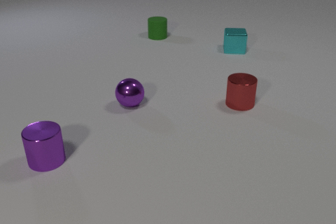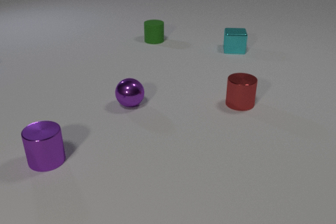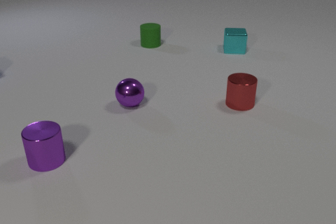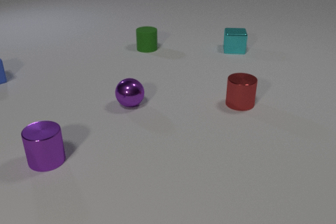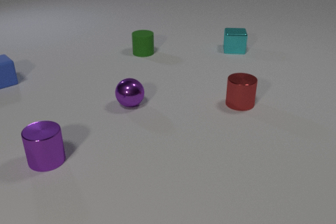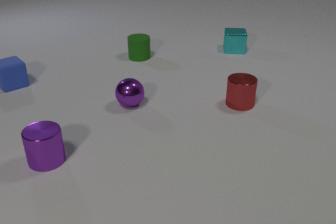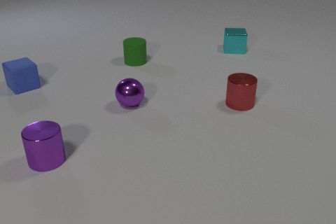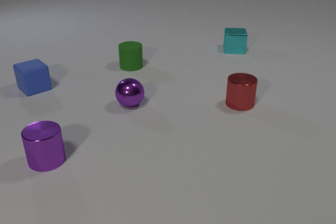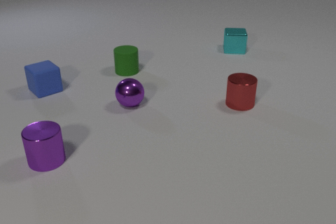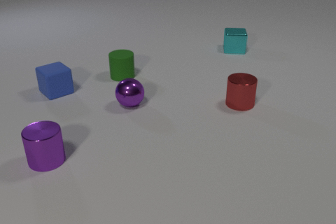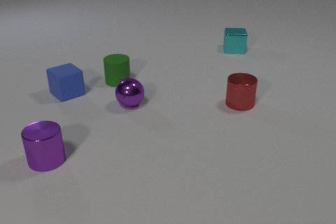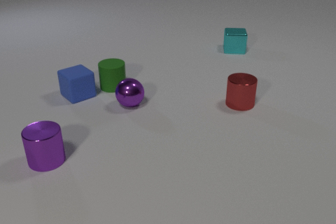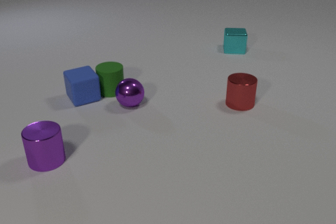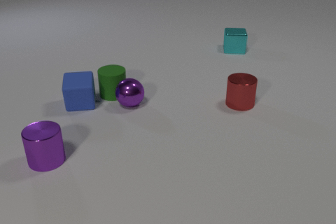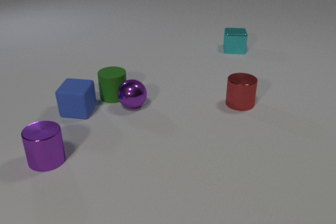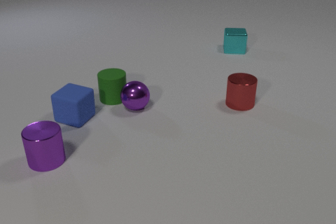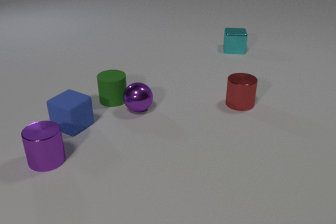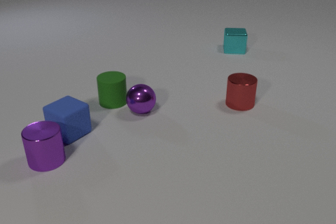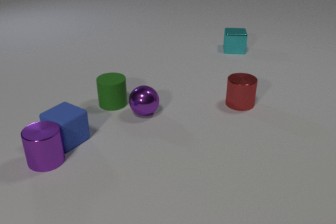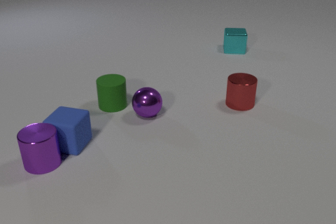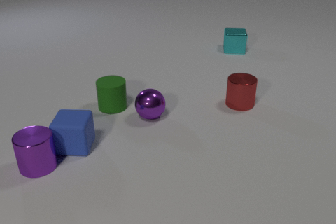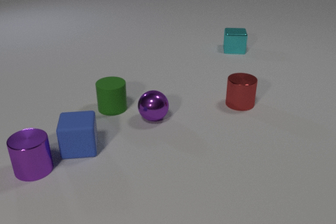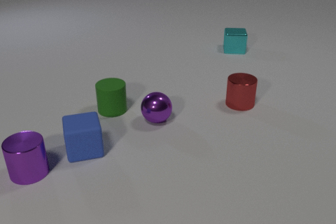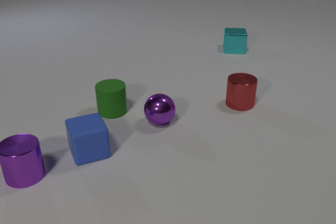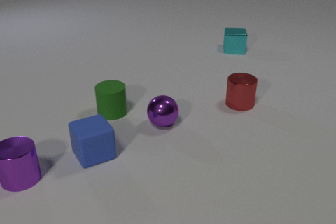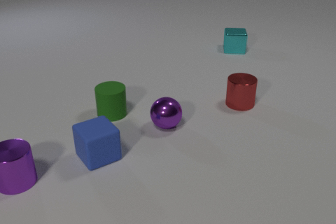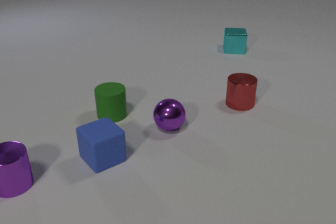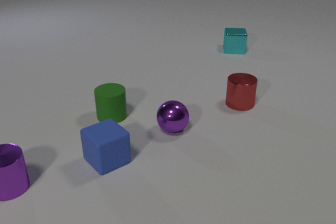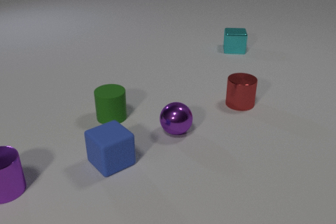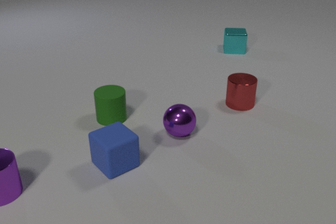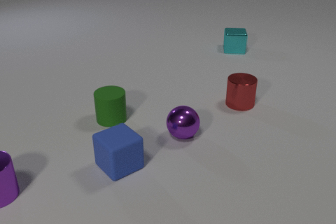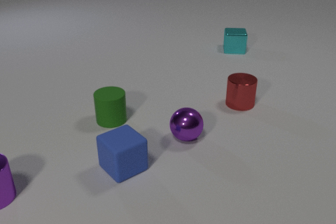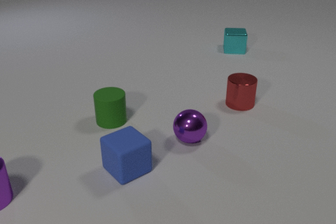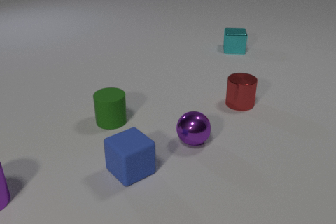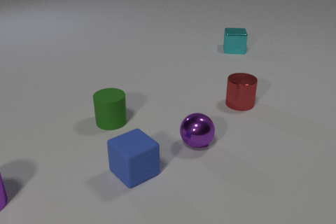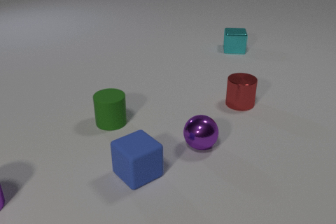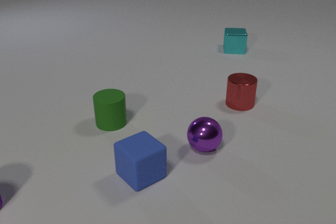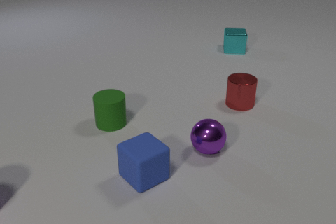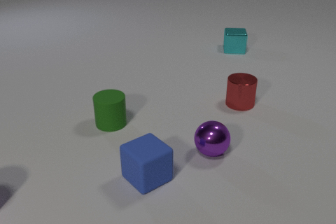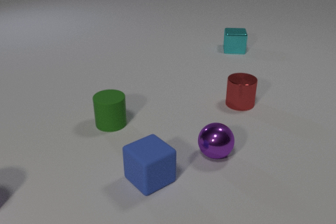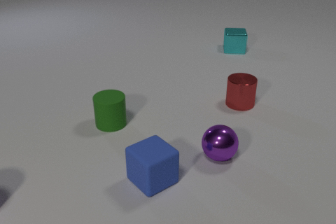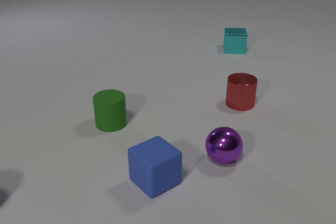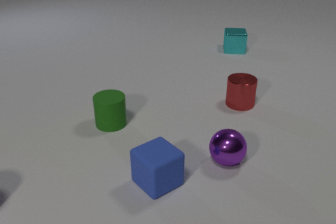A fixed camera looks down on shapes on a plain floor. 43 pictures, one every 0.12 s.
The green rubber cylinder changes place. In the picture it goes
toward the camera.
The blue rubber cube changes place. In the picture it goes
toward the camera.
0.00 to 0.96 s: The green rubber cylinder slides toward the camera. The blue rubber cube comes in at the left edge, slides to the right and toward the camera.
0.96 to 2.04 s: The green rubber cylinder slides toward the camera. The blue rubber cube slides toward the camera, spins clockwise seen from above by about 75 degrees, its near face sliding to the left. The purple metal sphere rolls toward the camera and to the right. The green rubber cylinder and the blue rubber cube collide. The green rubber cylinder and the purple metal sphere collide.
2.04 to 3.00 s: The green rubber cylinder slides toward the camera. The blue rubber cube slides toward the camera and to the right, spins so that its near face slides to the right, counterclockwise seen from above. The purple metal sphere rolls toward the camera and to the right. The purple metal cylinder slides to the left and toward the camera. The blue rubber cube and the purple metal cylinder collide.
3.00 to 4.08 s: The green rubber cylinder slides toward the camera. The blue rubber cube slides to the right and toward the camera. The purple metal sphere rolls toward the camera and to the right. The purple metal cylinder slides to the left and toward the camera.
4.08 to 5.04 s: The blue rubber cube slides to the right and toward the camera. The purple metal sphere rolls to the right and toward the camera. The purple metal cylinder leaves at the left edge.
How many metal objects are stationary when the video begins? 4.
How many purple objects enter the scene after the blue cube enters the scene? 0.
What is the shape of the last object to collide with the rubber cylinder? sphere.
